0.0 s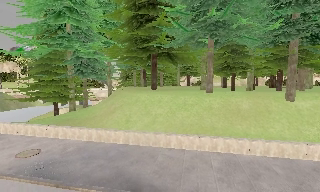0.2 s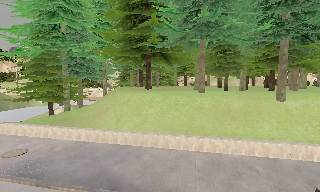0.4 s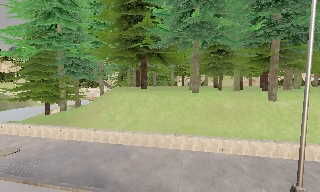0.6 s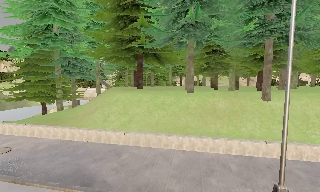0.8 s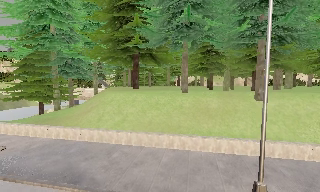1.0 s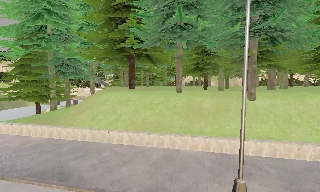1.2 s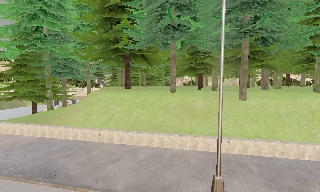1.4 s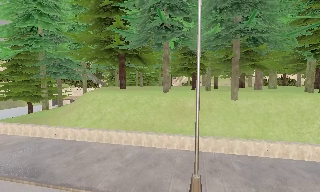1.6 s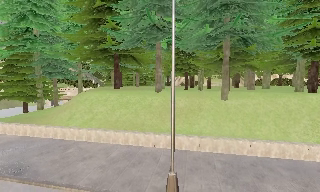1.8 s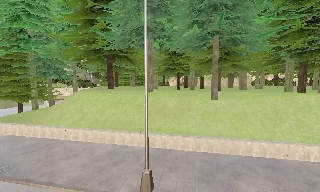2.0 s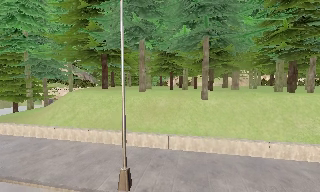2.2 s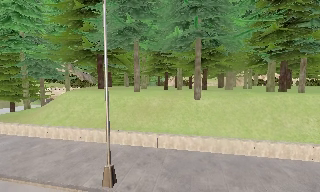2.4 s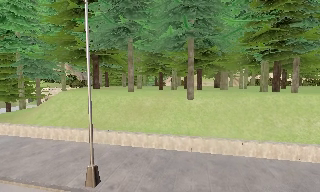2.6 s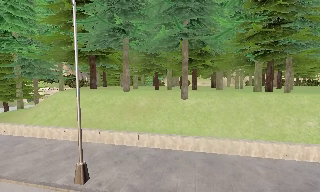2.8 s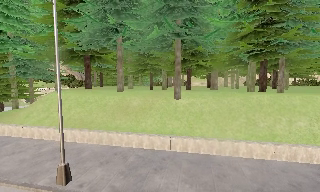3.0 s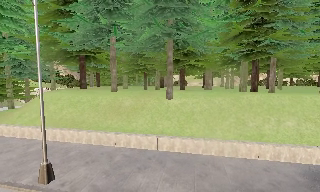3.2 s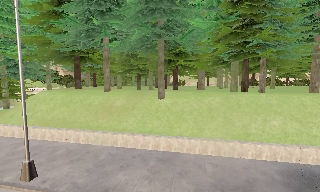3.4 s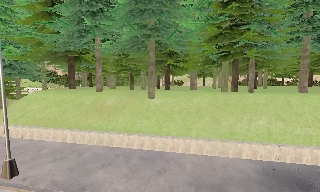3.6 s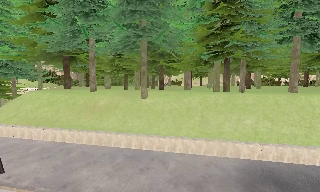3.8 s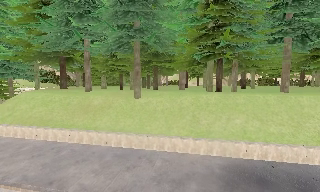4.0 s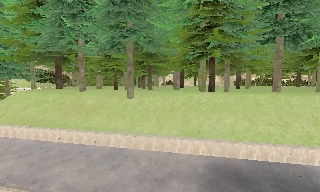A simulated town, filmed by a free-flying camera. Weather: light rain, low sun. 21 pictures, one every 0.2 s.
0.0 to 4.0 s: The camera travels to its right, about 13 m, so close, fixed things drift to the left.
The film runs forward here.
